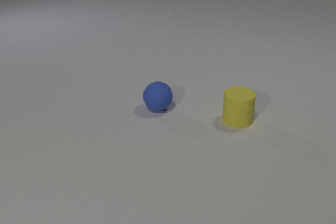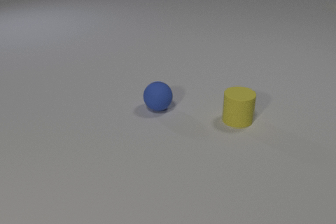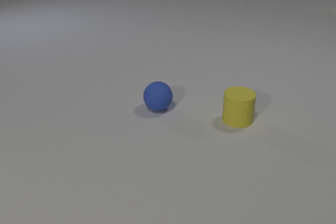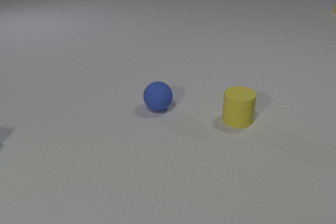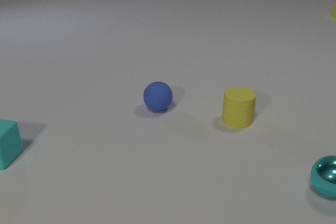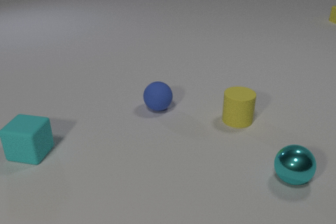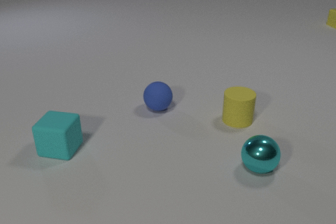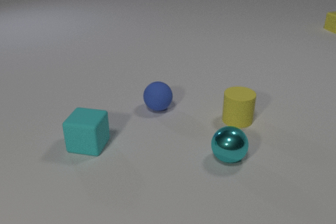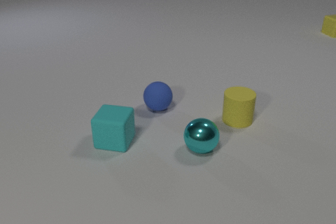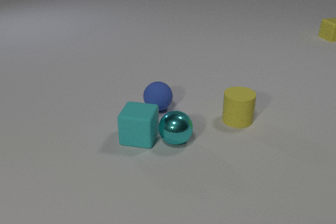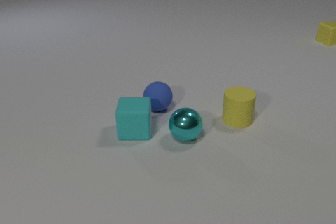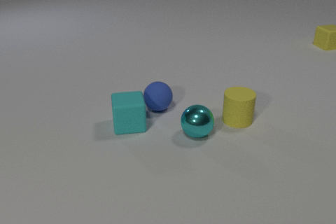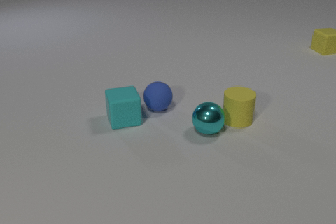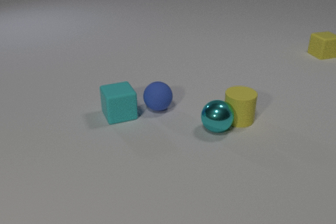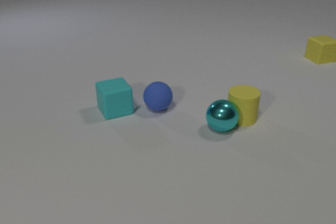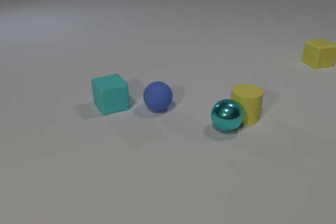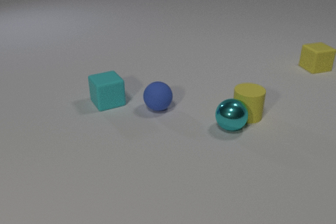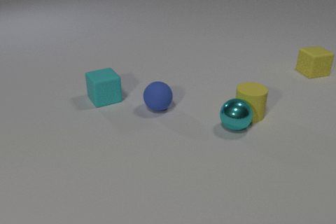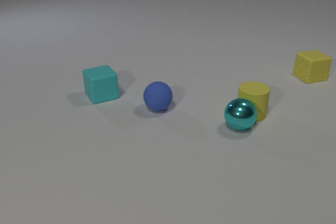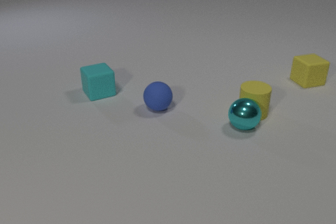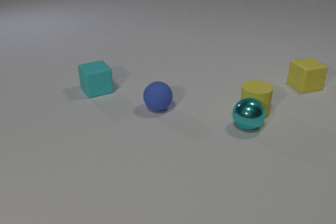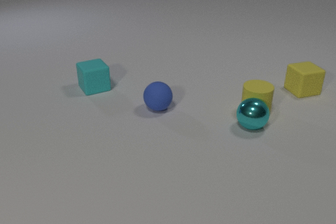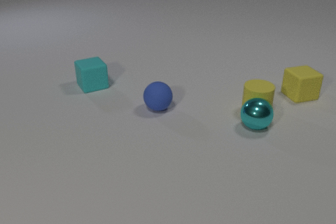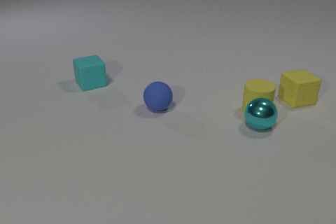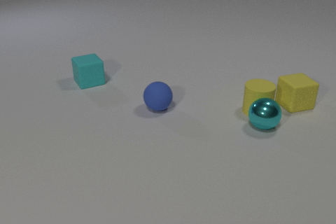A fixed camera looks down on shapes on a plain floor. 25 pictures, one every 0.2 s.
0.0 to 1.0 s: The cyan metal sphere comes in at the right edge, rolls to the left. The cyan rubber cube comes in at the left edge, slides to the right. The yellow rubber cube comes in at the right edge, slides toward the camera.
1.0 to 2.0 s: The cyan metal sphere rolls to the left and away from the camera. The cyan rubber cube slides to the right. The yellow rubber cube slides toward the camera. The cyan metal sphere and the cyan rubber cube collide.
2.0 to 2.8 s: The cyan metal sphere rolls to the right and away from the camera. The cyan rubber cube slides away from the camera and to the left, spins so that its near face slides to the right, counterclockwise seen from above. The yellow rubber cube slides toward the camera. The cyan metal sphere and the yellow rubber cylinder collide.
2.8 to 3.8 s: The cyan metal sphere rolls to the right. The cyan rubber cube slides away from the camera. The yellow rubber cylinder slides away from the camera and to the right. The yellow rubber cube slides toward the camera.
3.8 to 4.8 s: The cyan metal sphere rolls to the right. The cyan rubber cube slides away from the camera. The yellow rubber cube slides toward the camera.
Are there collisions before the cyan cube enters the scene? no.
What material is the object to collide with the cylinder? metal.
What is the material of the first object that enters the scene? rubber.
